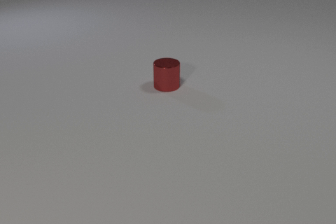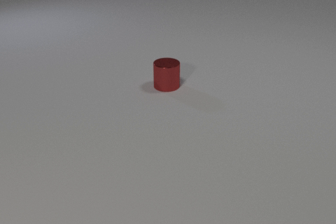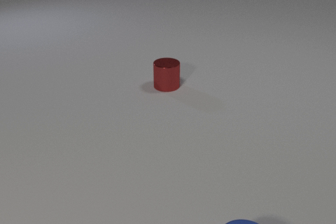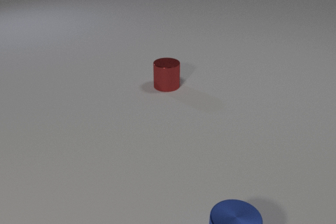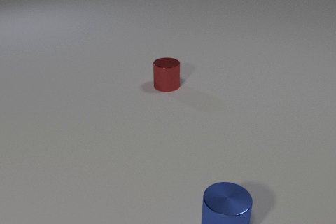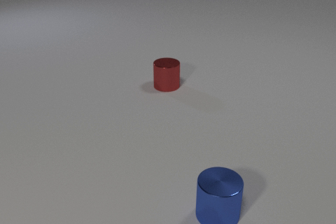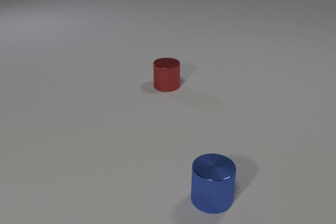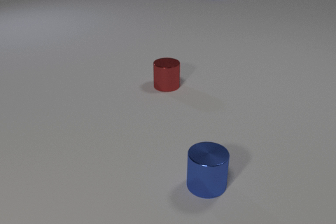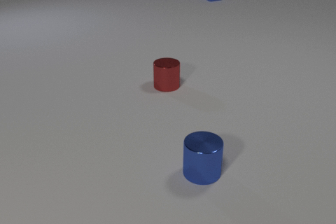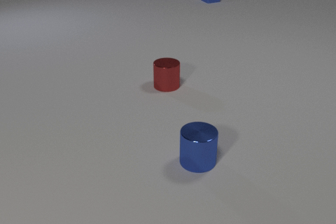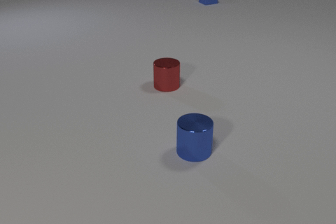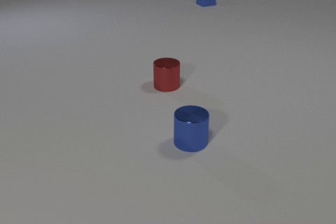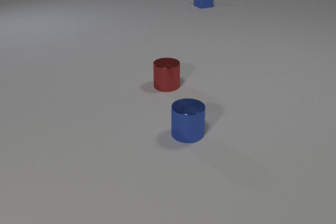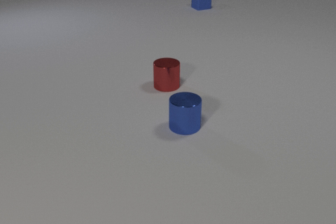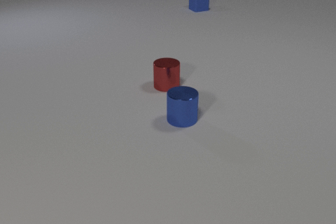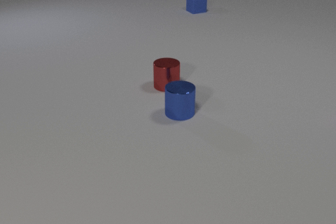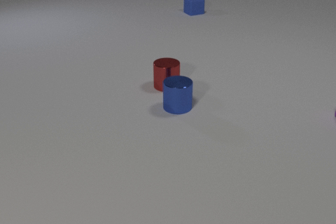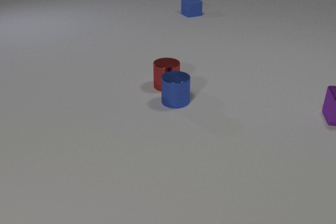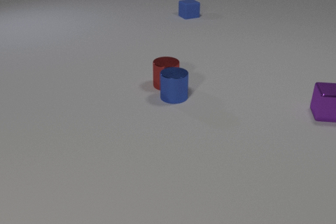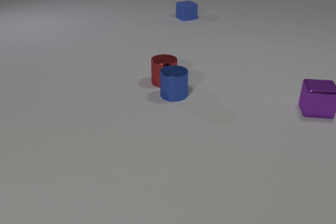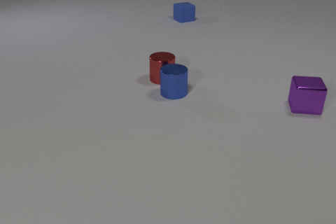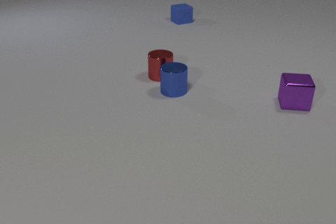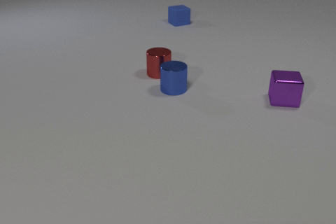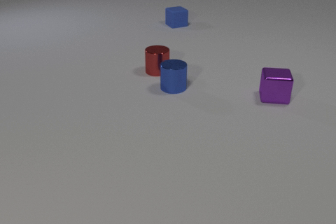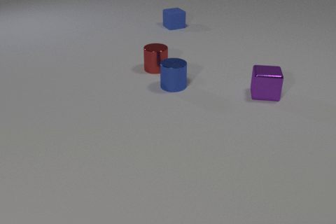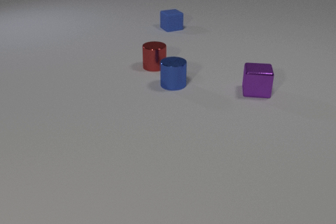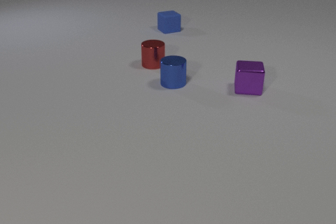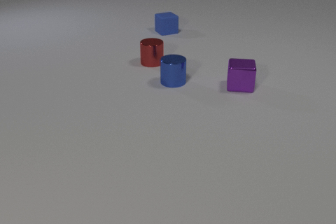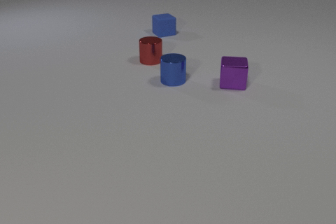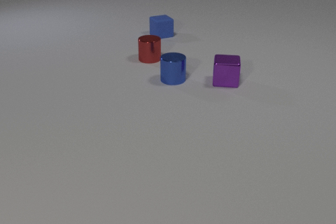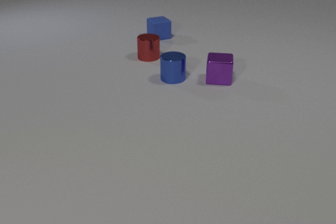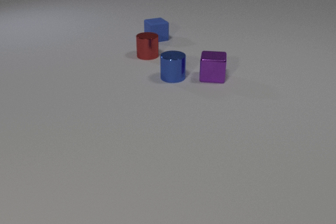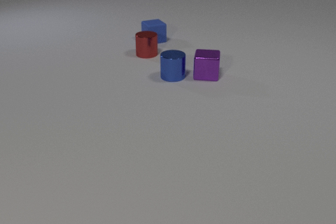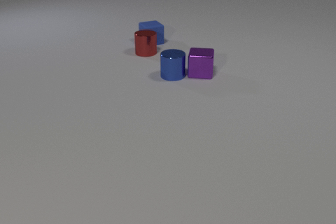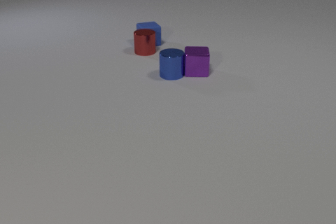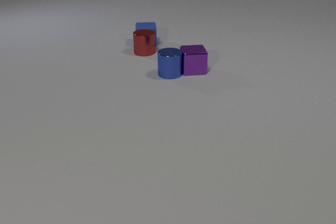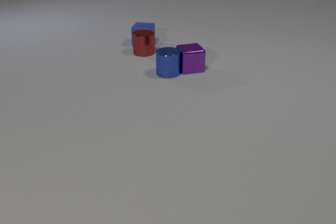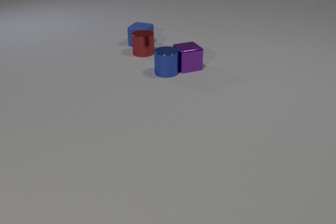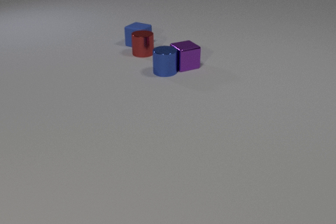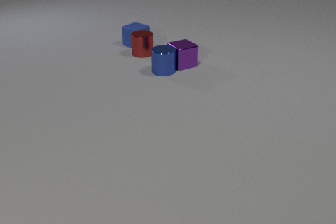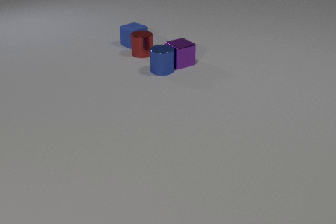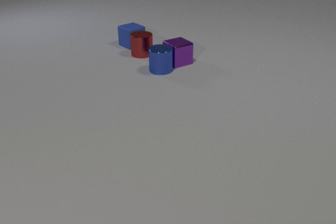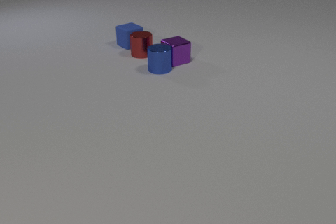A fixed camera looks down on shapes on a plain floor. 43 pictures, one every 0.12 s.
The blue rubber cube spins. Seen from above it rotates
clockwise.
The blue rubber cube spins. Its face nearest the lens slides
to the left.
0.00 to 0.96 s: The blue metal cylinder comes in at the bottom edge, slides away from the camera. The blue rubber cube comes in at the top edge, slides toward the camera.
0.96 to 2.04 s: The blue metal cylinder slides away from the camera. The blue rubber cube slides toward the camera. The purple metal cube comes in at the right edge, slides to the left.
2.04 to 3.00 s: The blue metal cylinder slides away from the camera. The red metal cylinder slides away from the camera. The blue rubber cube slides toward the camera and to the left. The purple metal cube slides to the left. The blue metal cylinder and the red metal cylinder collide.
3.00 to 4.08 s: The blue metal cylinder slides away from the camera. The red metal cylinder slides away from the camera. The blue rubber cube slides toward the camera and to the left. The purple metal cube slides to the left and away from the camera. The blue metal cylinder and the purple metal cube collide. The red metal cylinder and the blue rubber cube collide.
4.08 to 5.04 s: The blue metal cylinder slides away from the camera and to the left. The red metal cylinder slides toward the camera. The blue rubber cube slides to the left, spins clockwise seen from above by about 75 degrees, its near face sliding to the left. The purple metal cube slides away from the camera and to the left, spins counterclockwise seen from above by about 30 degrees, its near face sliding to the right.
How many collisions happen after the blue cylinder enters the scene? 3.
What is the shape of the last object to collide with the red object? cube.
How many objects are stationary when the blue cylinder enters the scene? 1.
